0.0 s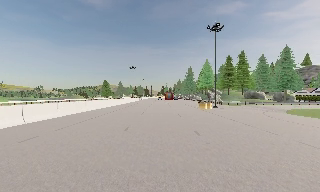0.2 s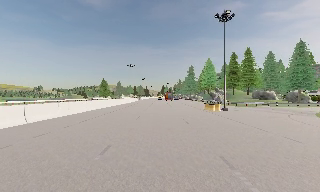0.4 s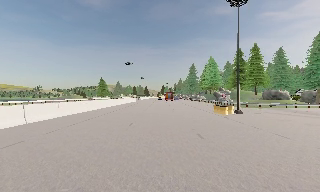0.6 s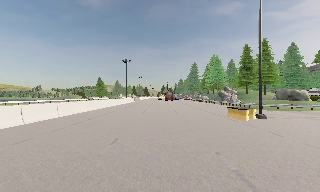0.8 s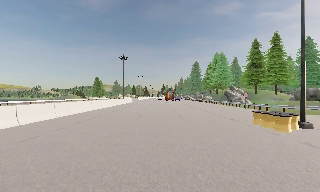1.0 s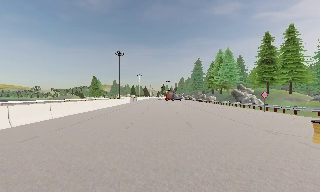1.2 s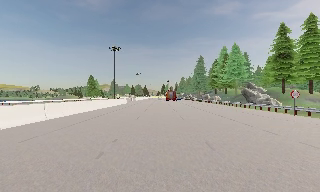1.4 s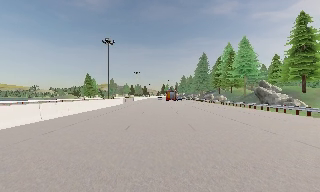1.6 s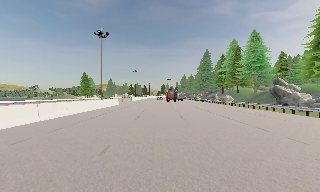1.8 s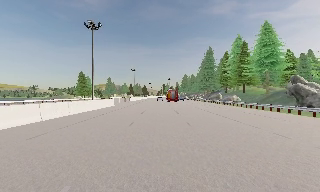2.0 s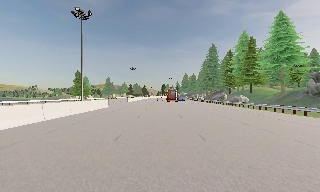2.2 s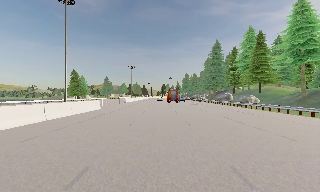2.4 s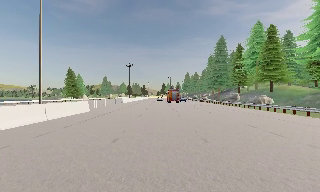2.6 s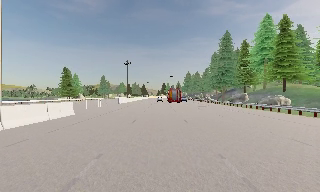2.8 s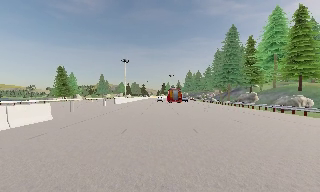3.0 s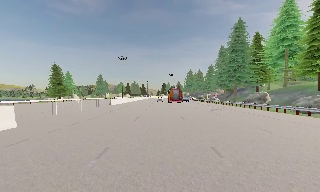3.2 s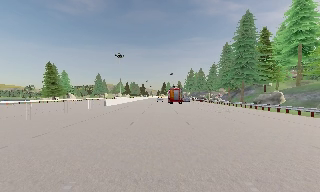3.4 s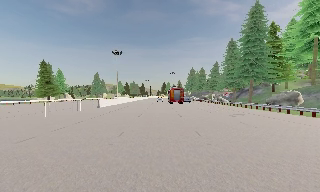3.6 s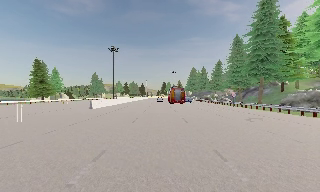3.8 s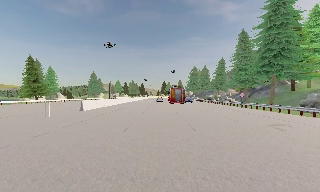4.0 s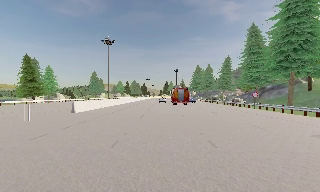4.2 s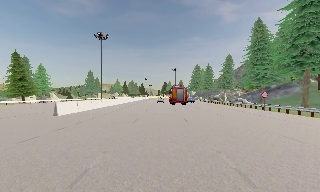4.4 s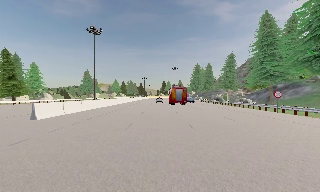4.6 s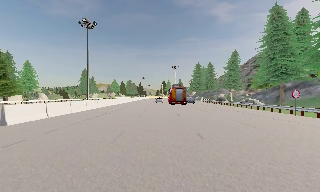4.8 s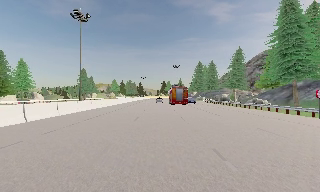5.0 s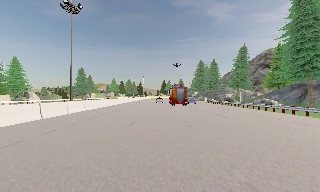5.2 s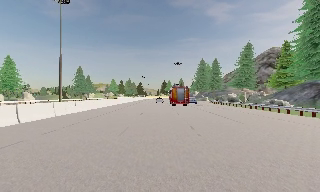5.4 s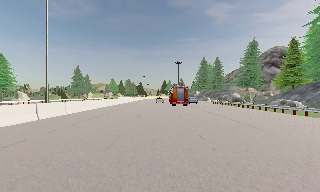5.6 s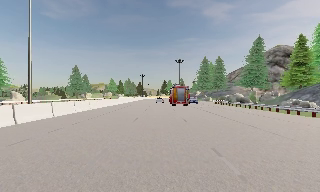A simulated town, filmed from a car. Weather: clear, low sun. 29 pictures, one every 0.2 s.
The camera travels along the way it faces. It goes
forward.
0.0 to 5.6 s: The camera travels forward, about 80 m, so what stands in front looms larger. It loses speed.
The film runs forward here.
